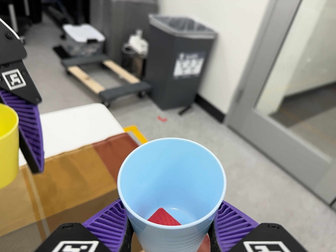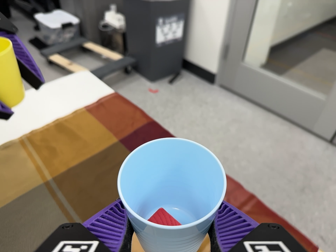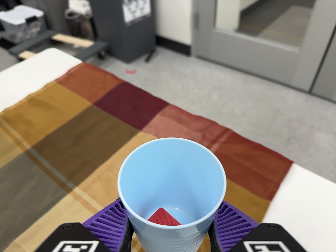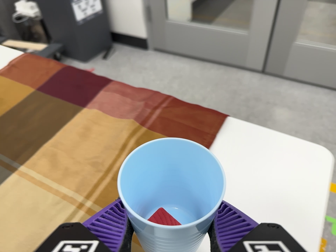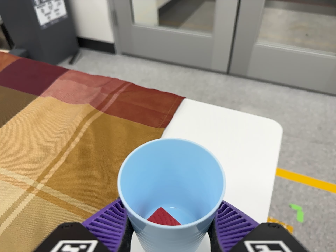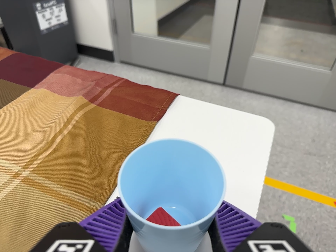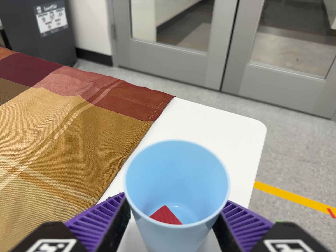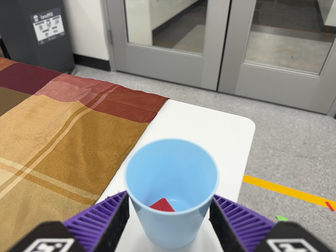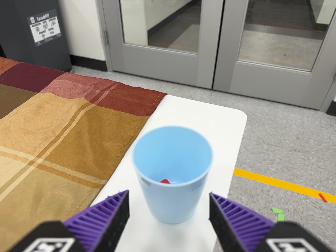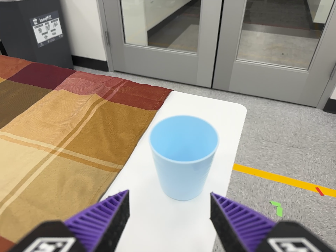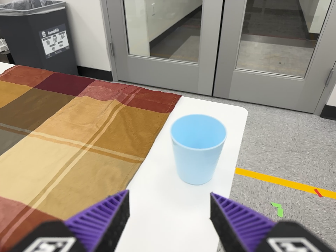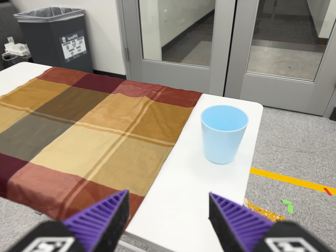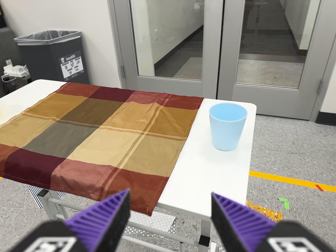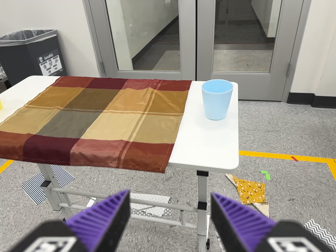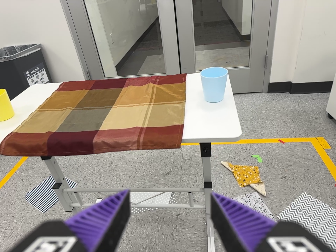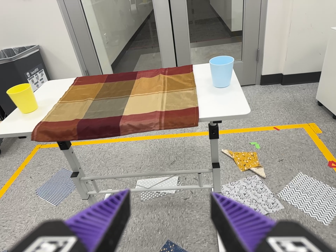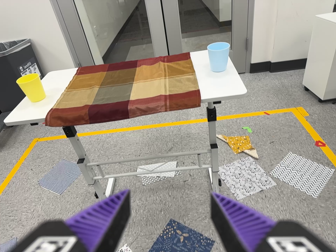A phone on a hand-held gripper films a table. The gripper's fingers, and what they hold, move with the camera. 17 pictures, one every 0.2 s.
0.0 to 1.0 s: The camera pans to its right by about 15 degrees. It travels toward the bottom of its view and to its right, about 26 cm, so close, fixed things drift upward. It rolls about its line of sight by about 30 degrees, and the scene rotates counterclockwise.
1.0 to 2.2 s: The camera travels backward, about 24 cm, so what stands in front gets smaller.
2.2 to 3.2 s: The camera pans to its right by about 15 degrees. It travels backward, to its left and toward the bottom of its view, about 50 cm, so what stands in front gets smaller. It rolls about its line of sight by about 20 degrees, and the scene rotates counterclockwise.
The film runs backward here.
